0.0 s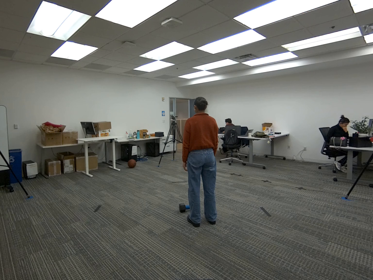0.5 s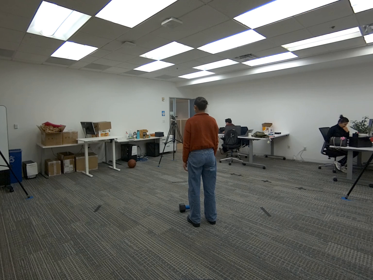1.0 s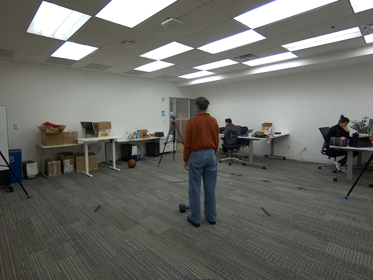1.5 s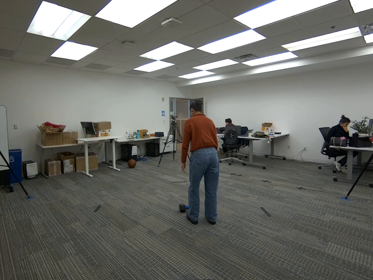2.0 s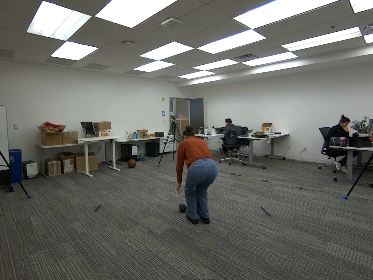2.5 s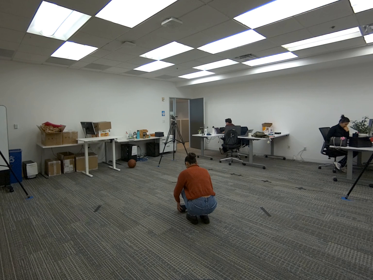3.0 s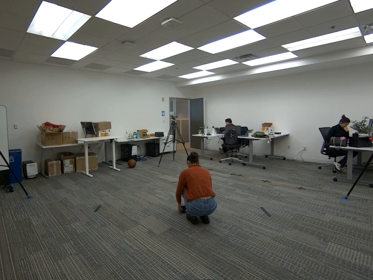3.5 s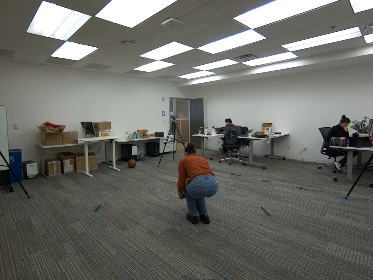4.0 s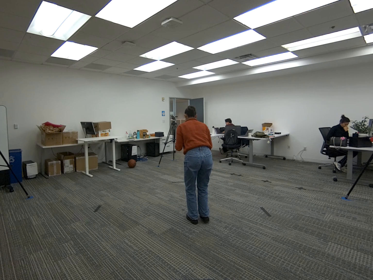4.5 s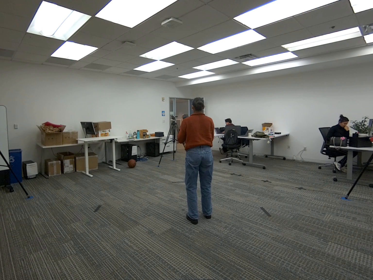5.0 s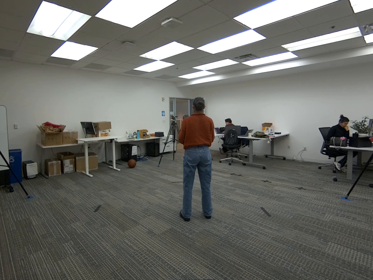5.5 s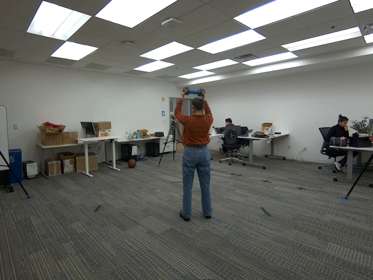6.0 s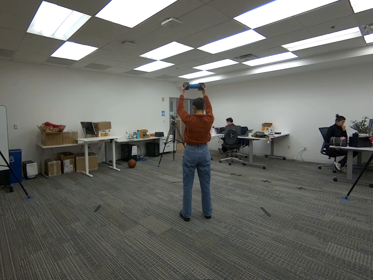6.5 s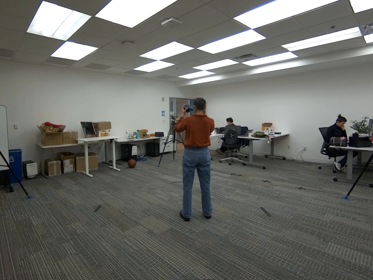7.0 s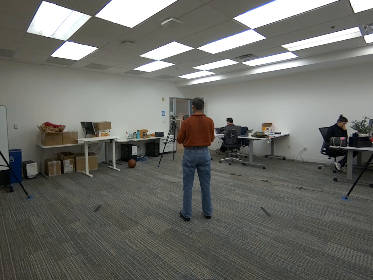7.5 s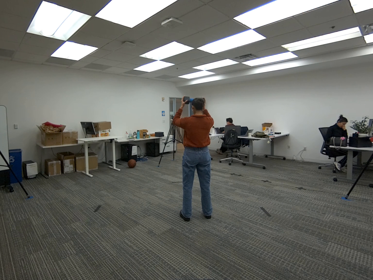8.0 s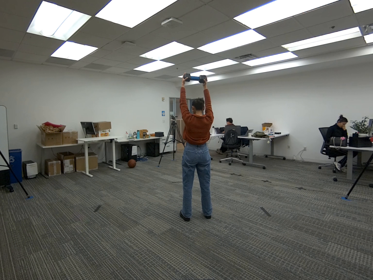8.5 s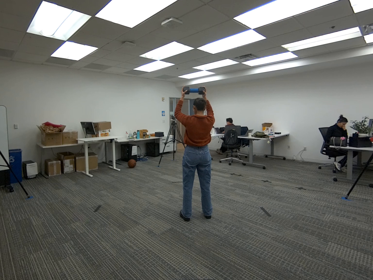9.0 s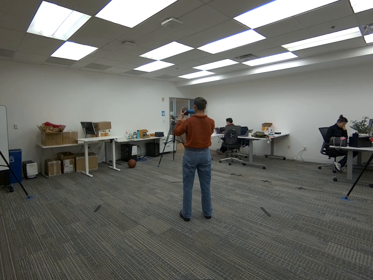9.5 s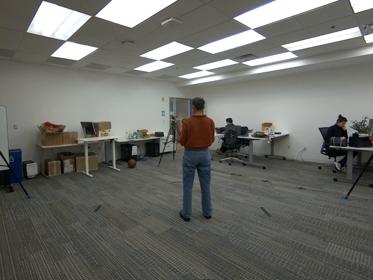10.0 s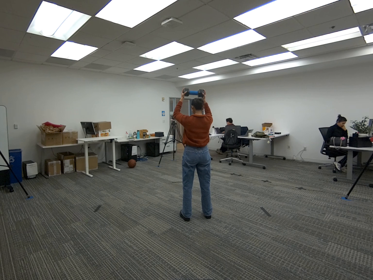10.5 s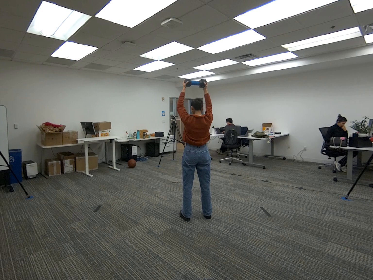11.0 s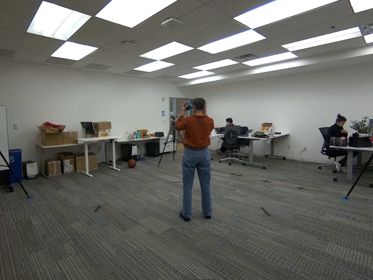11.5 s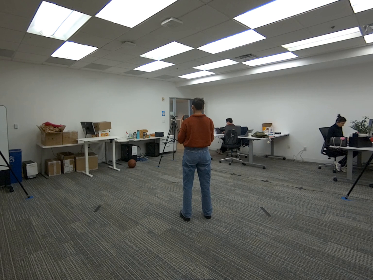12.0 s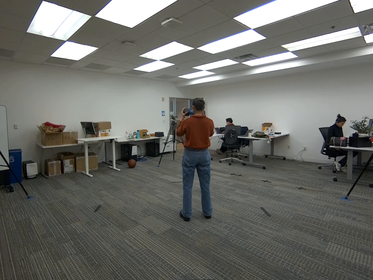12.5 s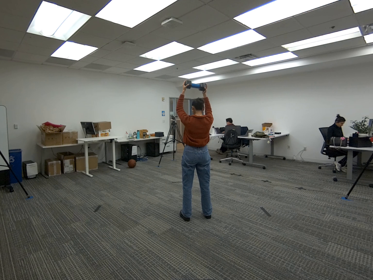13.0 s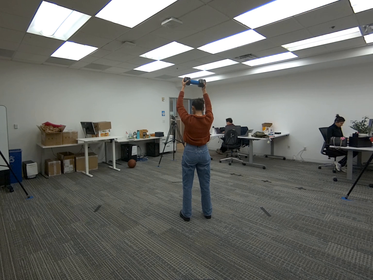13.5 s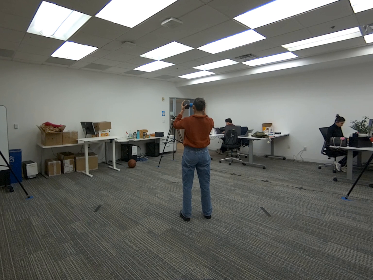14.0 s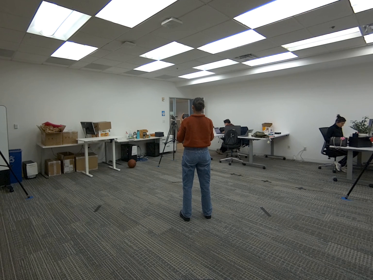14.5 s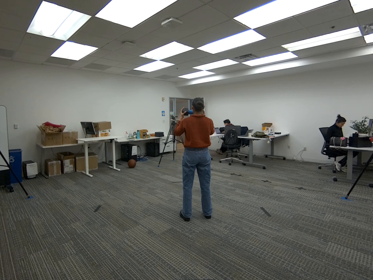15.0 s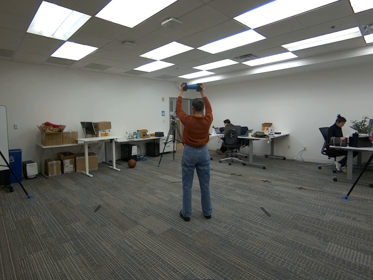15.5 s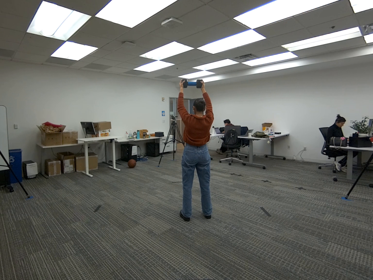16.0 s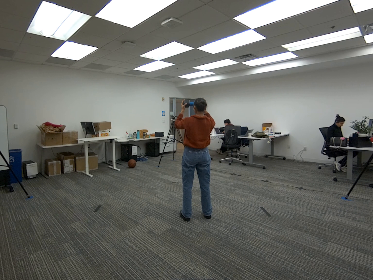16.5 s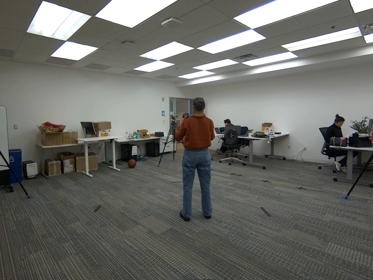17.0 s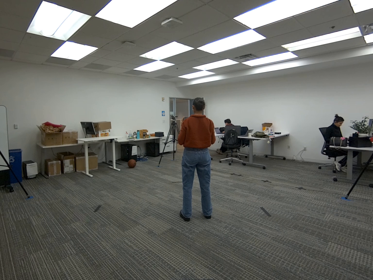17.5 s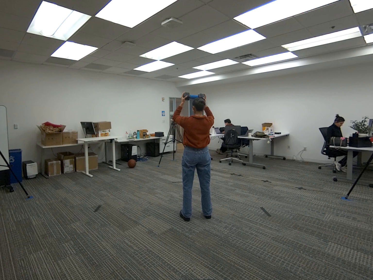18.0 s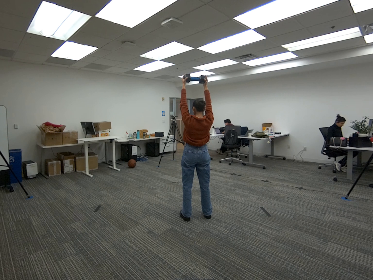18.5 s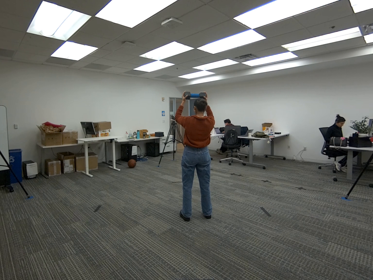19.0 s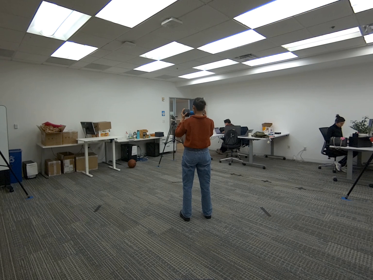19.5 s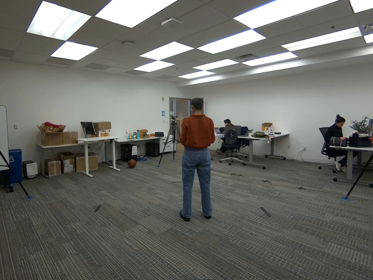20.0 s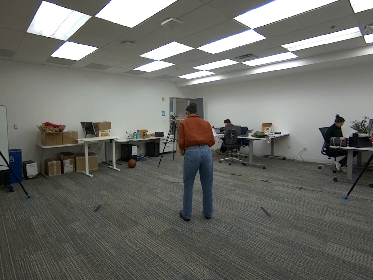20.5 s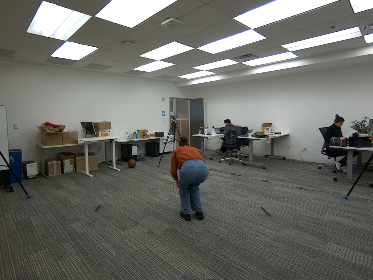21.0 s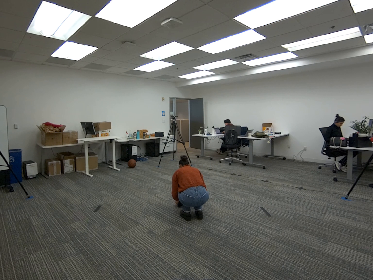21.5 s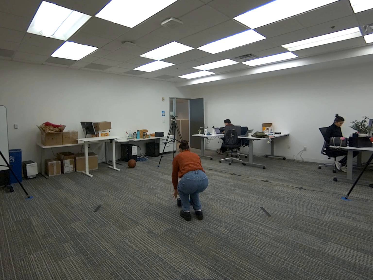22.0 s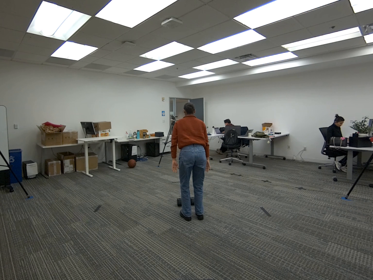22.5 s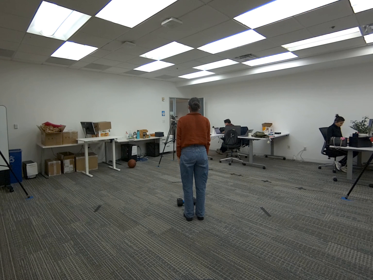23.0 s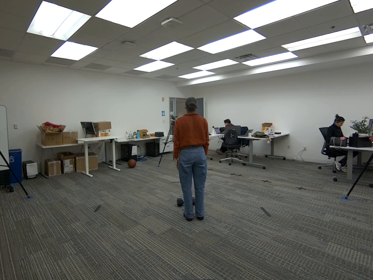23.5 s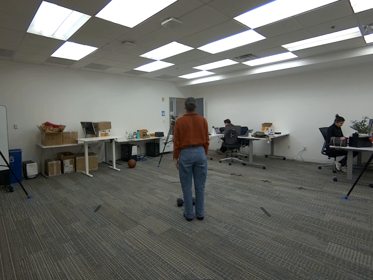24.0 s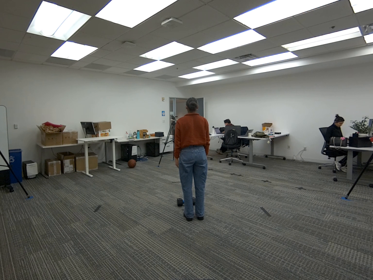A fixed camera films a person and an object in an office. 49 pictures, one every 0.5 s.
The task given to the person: Walk to the dumbbell and grasp it with both hands. Lift the dumbbell to shoulder height, then press it overhead until your arms are extended. Lower the dumbbell back to shoulder height and repeat the movement continuously. When finished, carefully lower the dumbbell and place it back on the ground.
